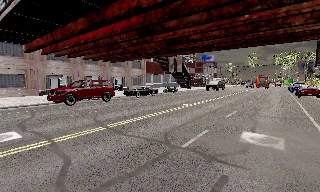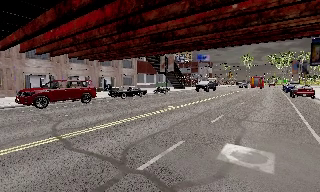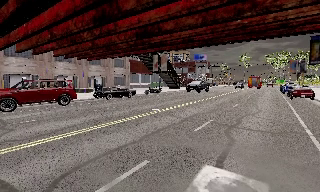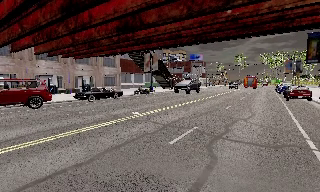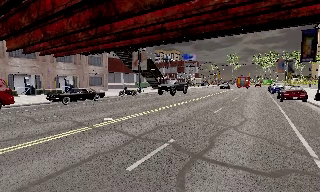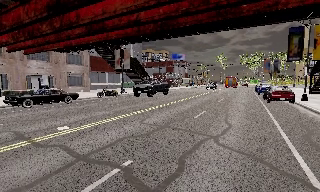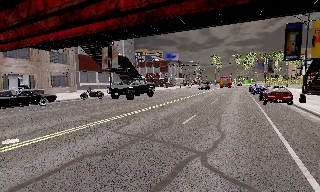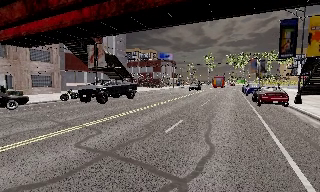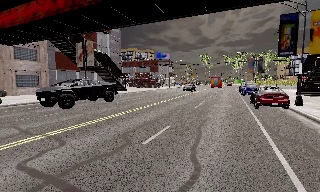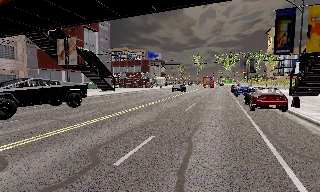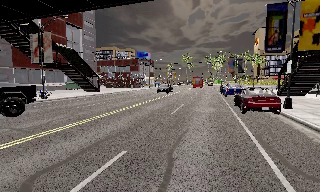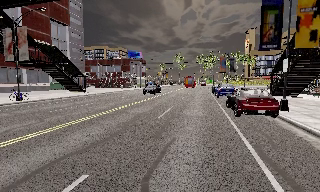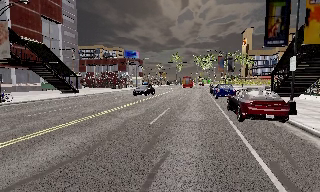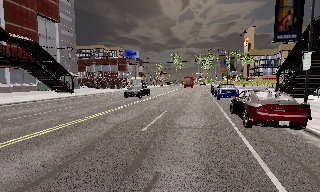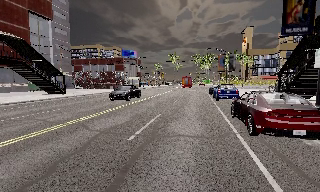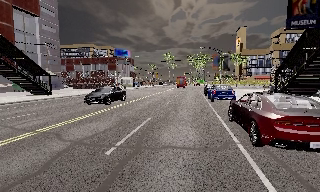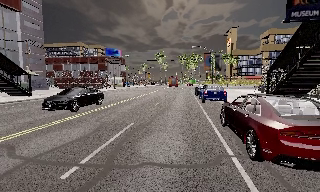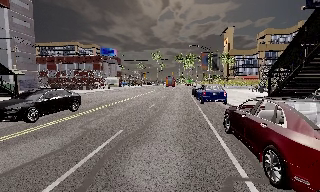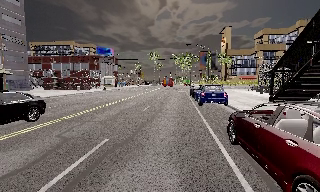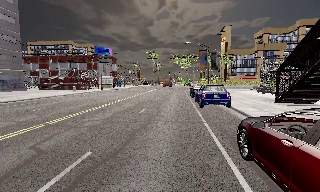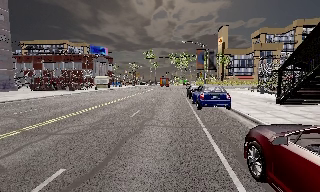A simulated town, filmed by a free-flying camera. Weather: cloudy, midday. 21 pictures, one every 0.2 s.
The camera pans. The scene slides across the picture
to the left.
The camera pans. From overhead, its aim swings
clockwise.
0.0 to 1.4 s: The scene slides to the left, as the camera pans about 10 degrees to its right. It travels forward and to its right, about 11 m, so what stands in front looms larger.
1.4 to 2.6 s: The camera swings to its right by about 10 degrees, and the scene slides to the left. It travels forward, about 7 m, so what stands in front looms larger.
2.6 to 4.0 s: The camera travels forward, about 7 m, so what stands in front looms larger.
The film runs forward here.
